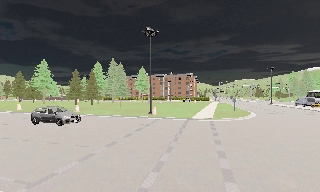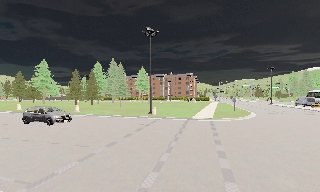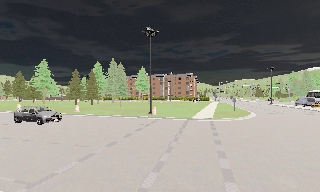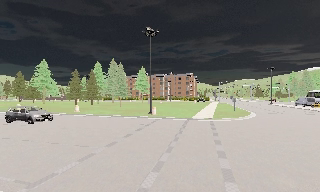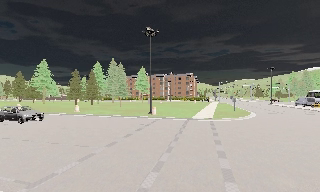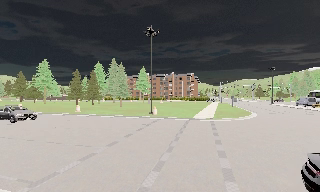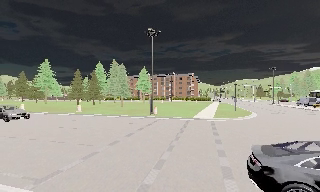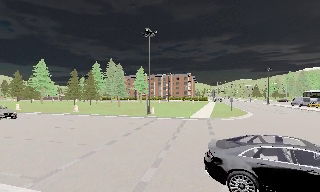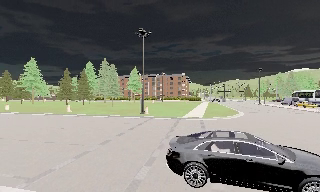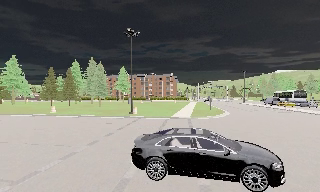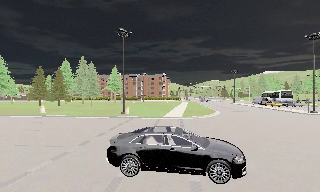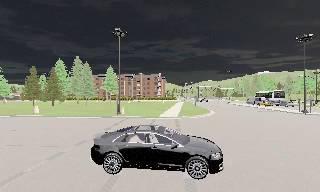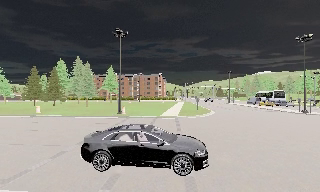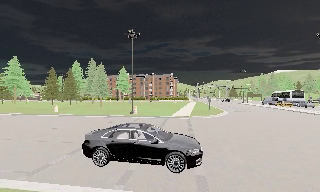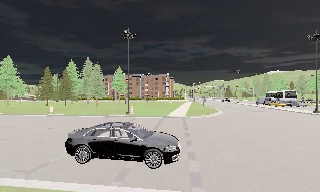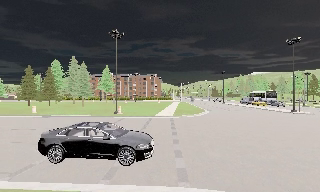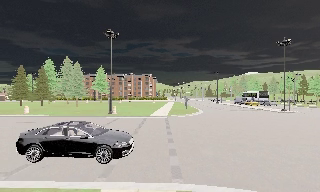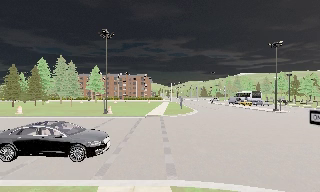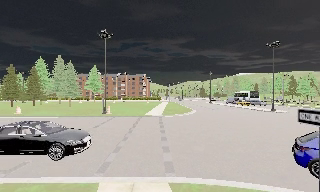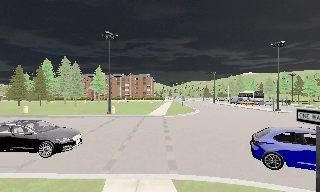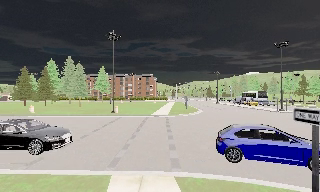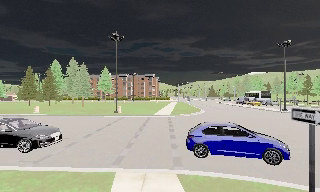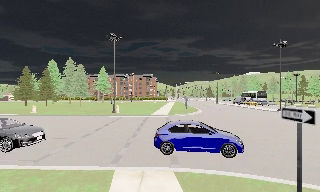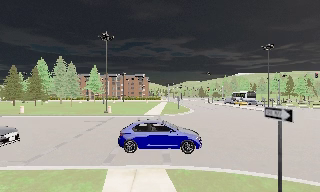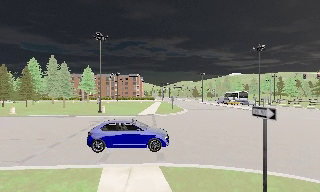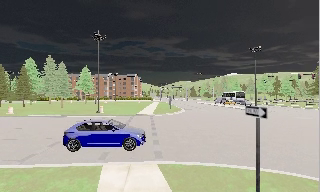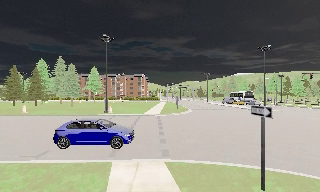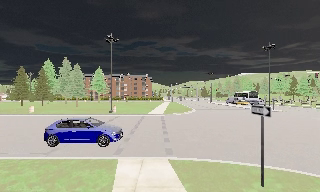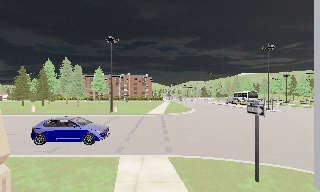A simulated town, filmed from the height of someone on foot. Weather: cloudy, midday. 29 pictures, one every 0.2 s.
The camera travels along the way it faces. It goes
backward.
0.0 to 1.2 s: The camera shifts only a little, or ends up much as it began.
1.2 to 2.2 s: The camera swings to its right by about 10 degrees, and the scene slides to the left. It travels backward, about 0.5 m, so what stands in front gets smaller.
2.2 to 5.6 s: The camera travels backward, about 3.5 m, so what stands in front gets smaller.
The film runs backward here.
